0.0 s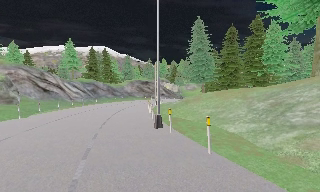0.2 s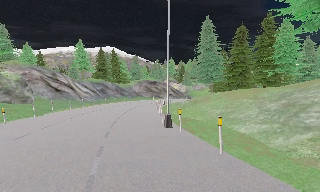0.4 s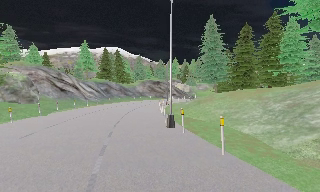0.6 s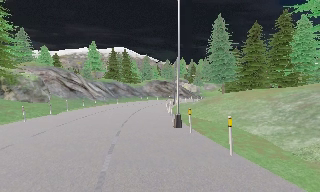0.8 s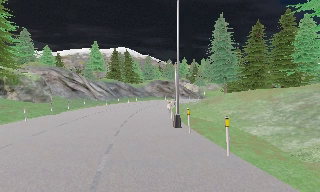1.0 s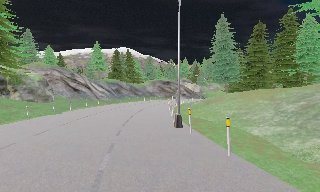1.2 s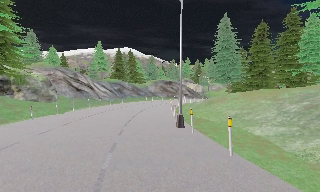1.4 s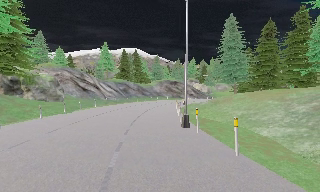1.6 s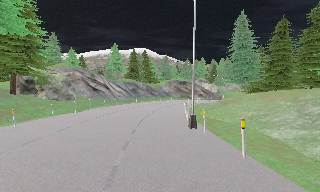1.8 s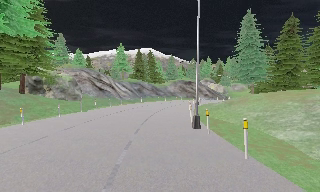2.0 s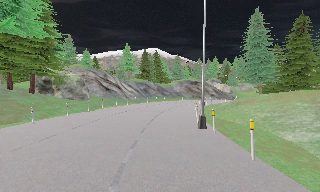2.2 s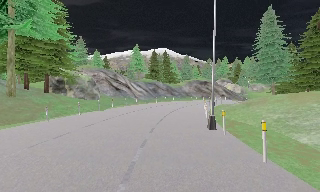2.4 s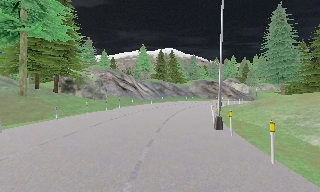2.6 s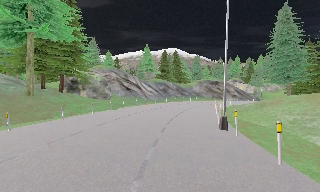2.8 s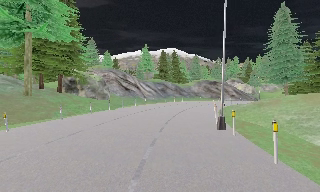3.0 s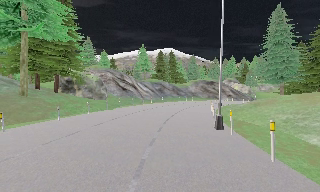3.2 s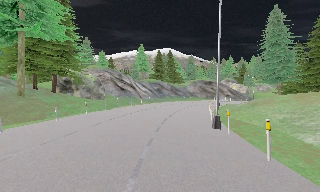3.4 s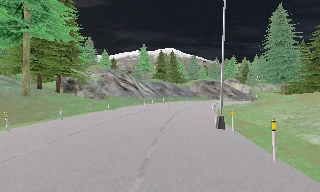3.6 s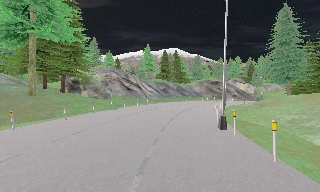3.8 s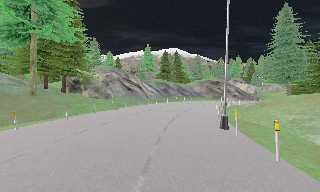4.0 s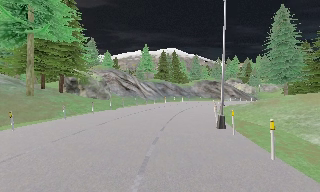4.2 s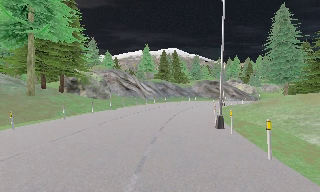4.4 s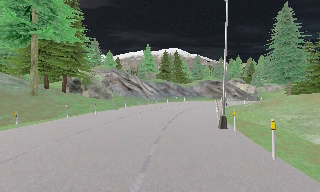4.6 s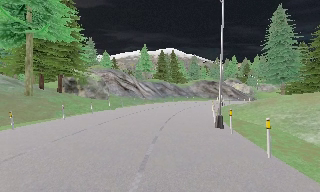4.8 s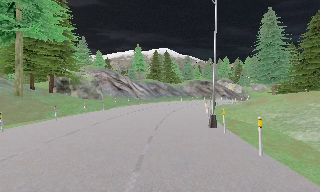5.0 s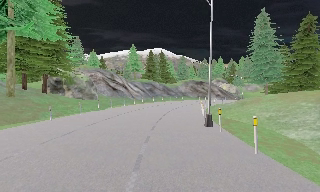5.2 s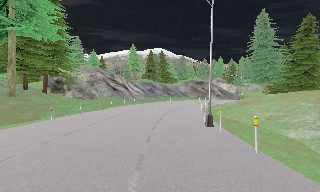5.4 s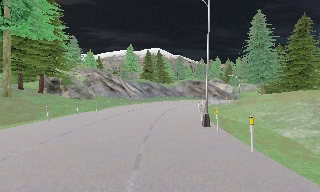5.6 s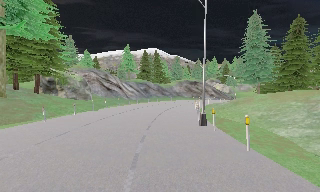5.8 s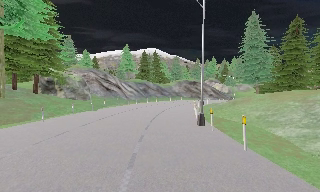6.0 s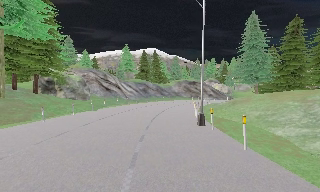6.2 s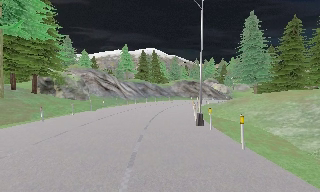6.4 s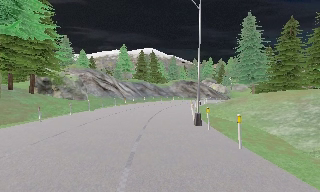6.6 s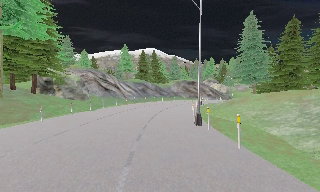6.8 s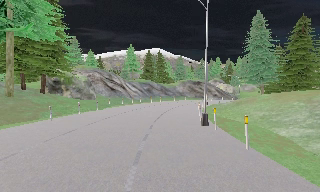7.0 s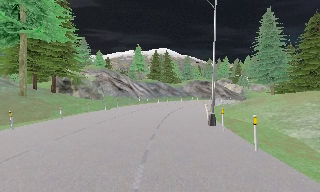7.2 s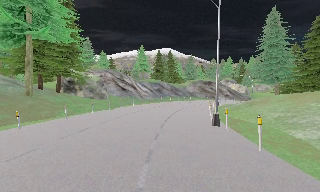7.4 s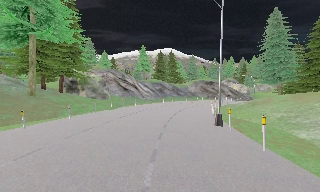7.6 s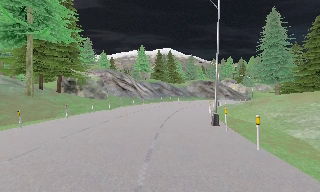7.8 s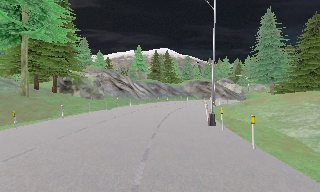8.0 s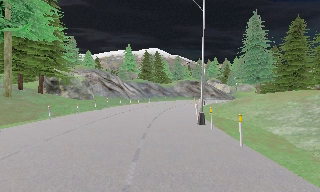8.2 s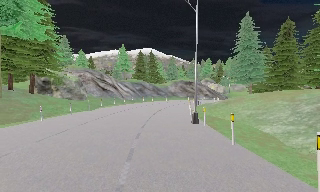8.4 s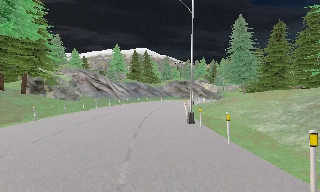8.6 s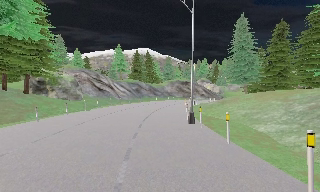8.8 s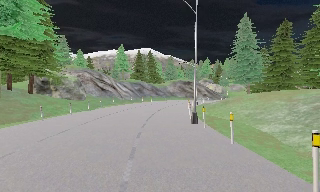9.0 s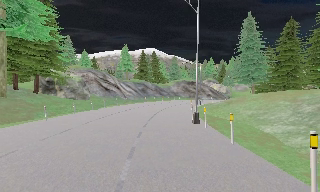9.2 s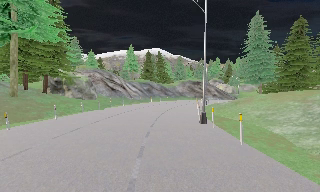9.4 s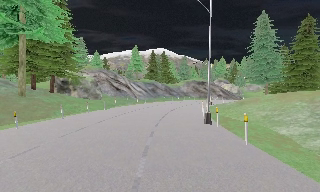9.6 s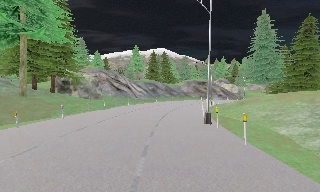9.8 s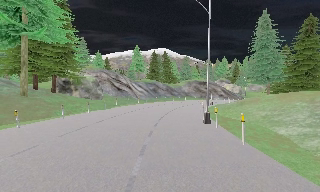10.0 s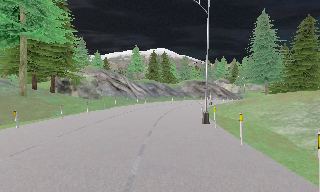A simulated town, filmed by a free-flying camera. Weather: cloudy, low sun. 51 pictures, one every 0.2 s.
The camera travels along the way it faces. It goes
backward.
0.0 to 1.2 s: The camera shifts only a little, or ends up much as it began.
1.2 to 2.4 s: The camera swings to its left by about 15 degrees, and the scene slides to the right.
2.4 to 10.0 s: The camera travels backward, about 1.5 m, so what stands in front gets smaller.
The film runs backward here.
